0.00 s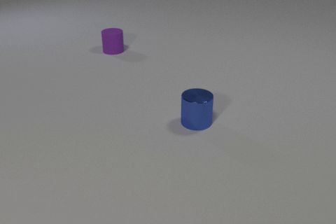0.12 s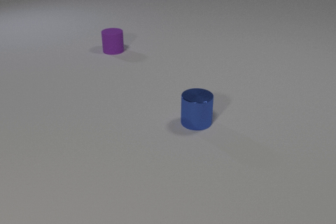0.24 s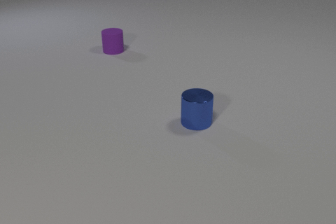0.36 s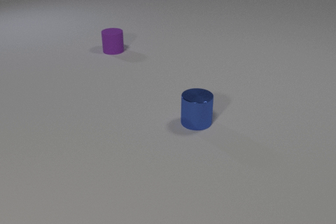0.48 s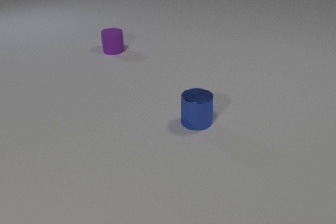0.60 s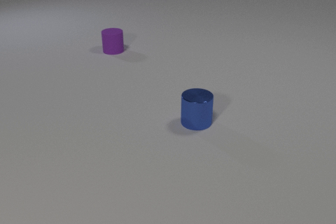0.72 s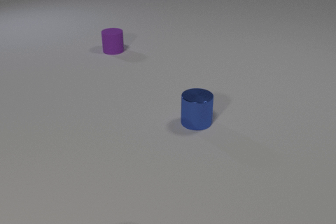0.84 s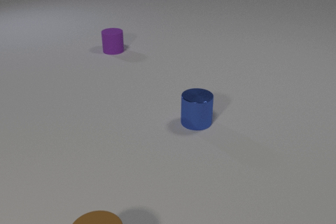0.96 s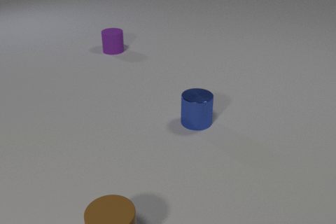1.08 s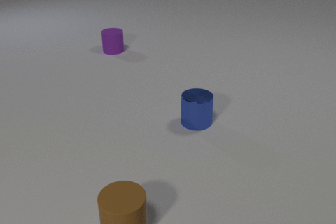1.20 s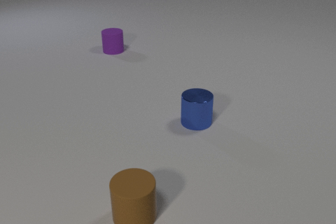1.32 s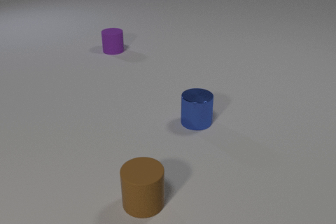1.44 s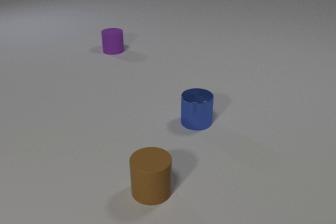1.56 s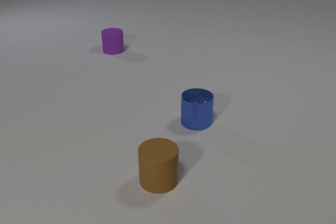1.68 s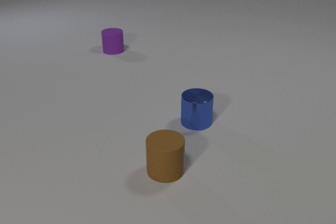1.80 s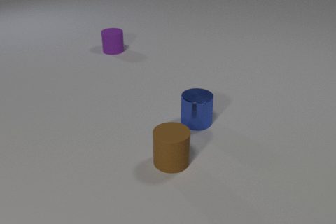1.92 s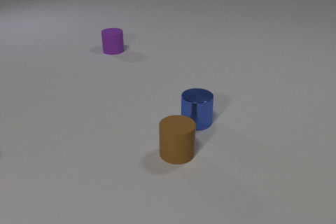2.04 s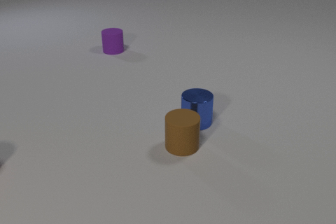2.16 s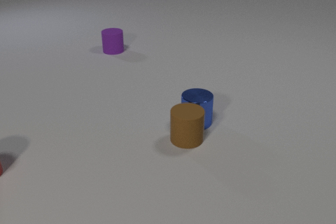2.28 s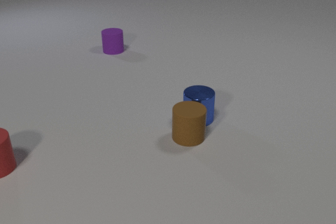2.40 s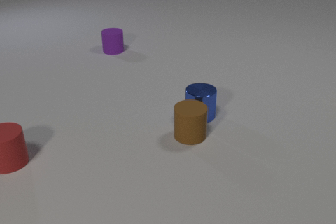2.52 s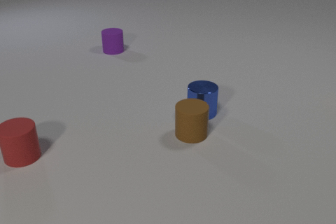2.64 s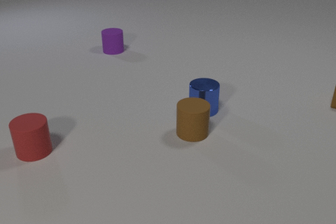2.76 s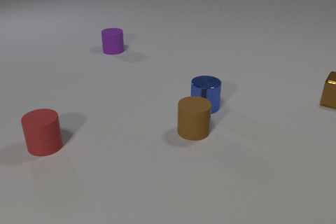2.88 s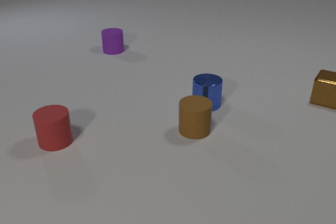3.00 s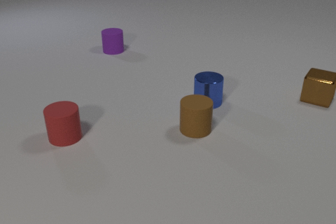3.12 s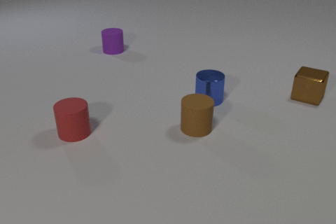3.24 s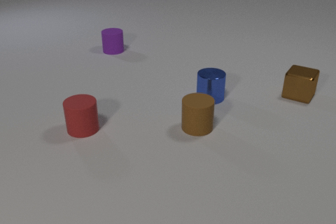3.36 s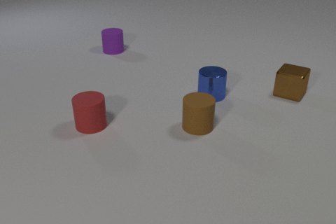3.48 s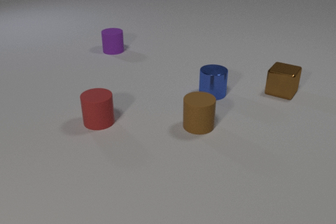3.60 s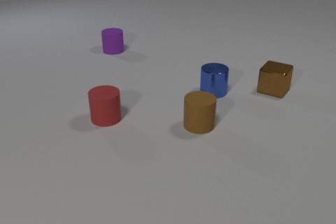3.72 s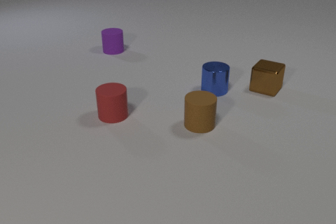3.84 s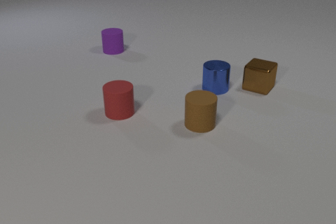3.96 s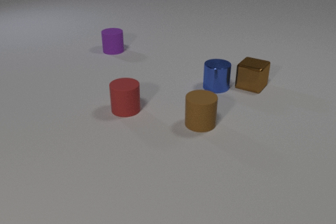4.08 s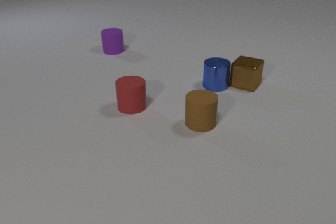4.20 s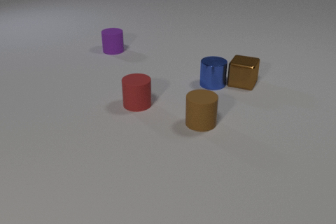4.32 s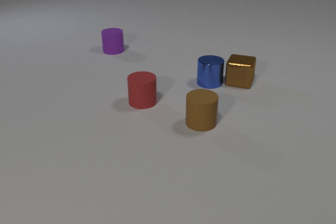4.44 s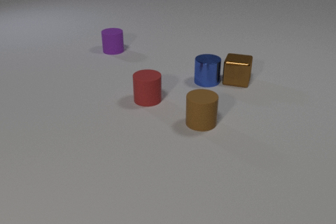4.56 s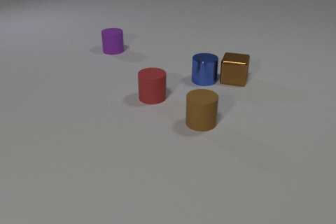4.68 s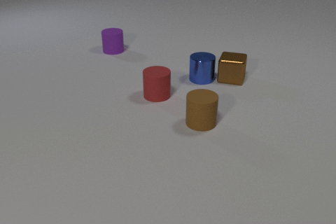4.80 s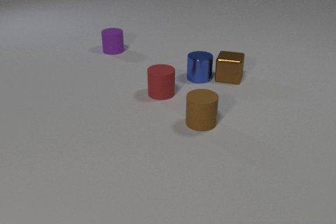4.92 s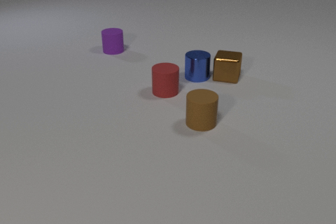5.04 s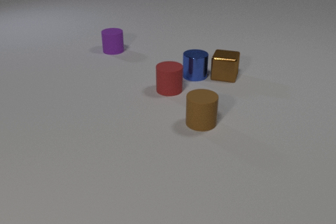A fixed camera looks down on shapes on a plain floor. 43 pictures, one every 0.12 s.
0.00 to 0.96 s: The brown rubber cylinder comes in at the bottom edge, slides away from the camera and to the right.
0.96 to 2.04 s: The brown rubber cylinder slides away from the camera and to the right.
2.04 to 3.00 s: The brown rubber cylinder slides away from the camera and to the right. The blue metal cylinder slides away from the camera. The brown metal cube comes in at the right edge, slides to the left. The red rubber cylinder comes in at the left edge, slides to the right and away from the camera. The brown rubber cylinder and the blue metal cylinder collide.
3.00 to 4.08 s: The brown rubber cylinder slides away from the camera. The blue metal cylinder slides away from the camera. The brown metal cube slides to the left. The red rubber cylinder slides to the right and away from the camera. The blue metal cylinder and the brown metal cube collide.
4.08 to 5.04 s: The blue metal cylinder slides to the left and away from the camera. The brown metal cube slides to the left and away from the camera. The red rubber cylinder slides to the right and away from the camera.
How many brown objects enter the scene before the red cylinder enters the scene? 1.
What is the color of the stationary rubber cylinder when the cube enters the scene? purple.
Are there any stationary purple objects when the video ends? yes.
